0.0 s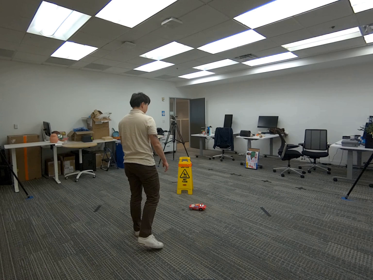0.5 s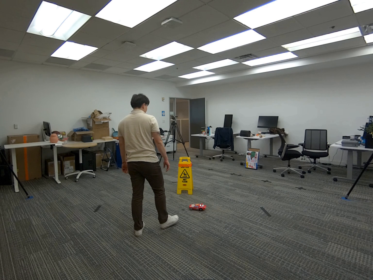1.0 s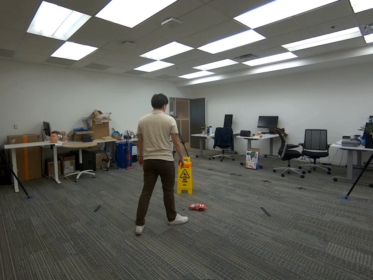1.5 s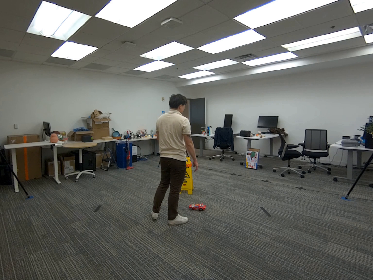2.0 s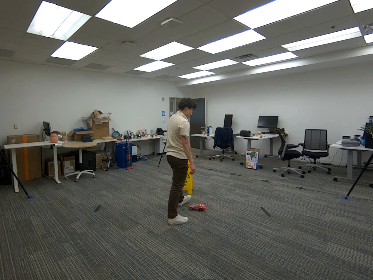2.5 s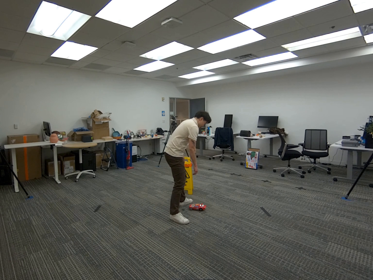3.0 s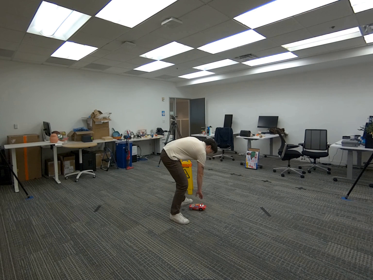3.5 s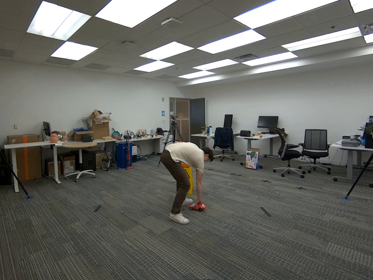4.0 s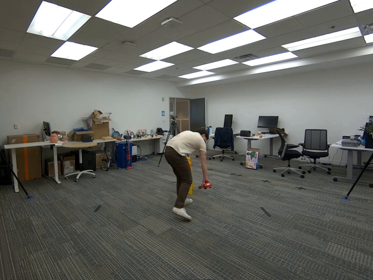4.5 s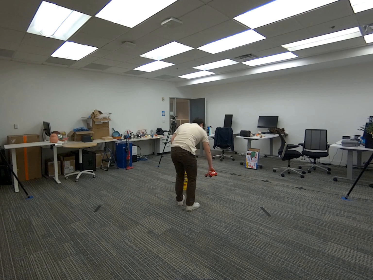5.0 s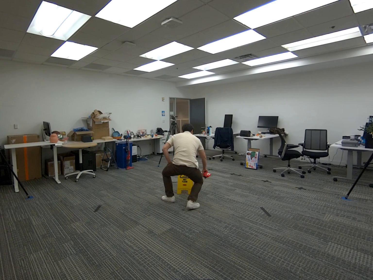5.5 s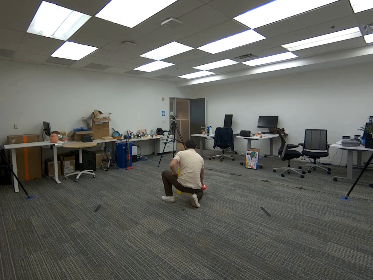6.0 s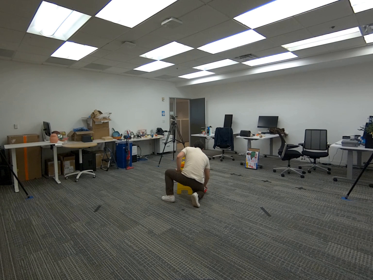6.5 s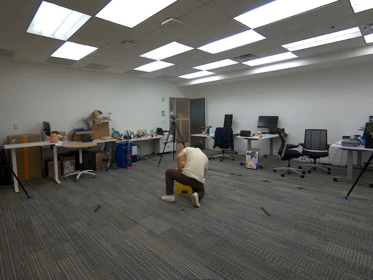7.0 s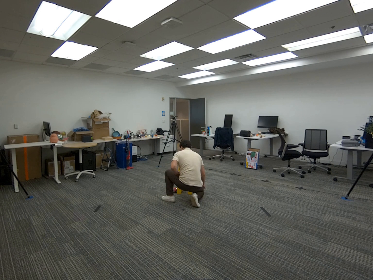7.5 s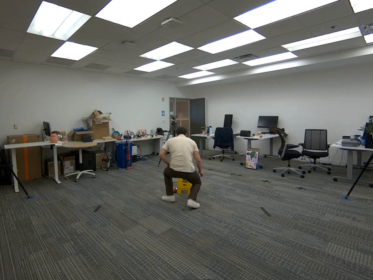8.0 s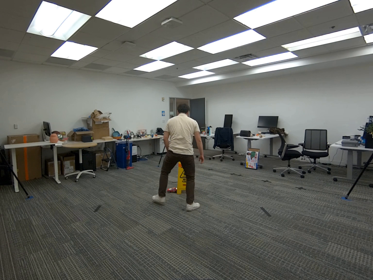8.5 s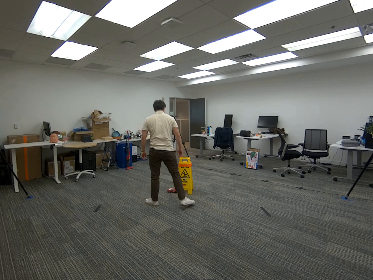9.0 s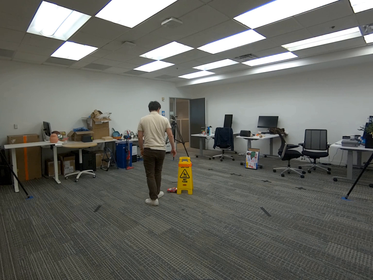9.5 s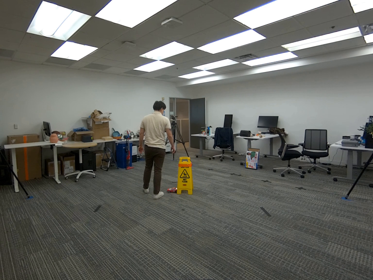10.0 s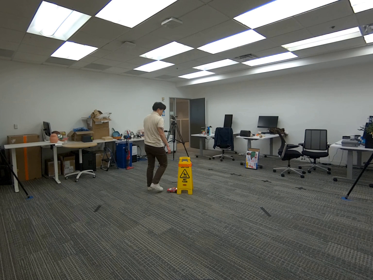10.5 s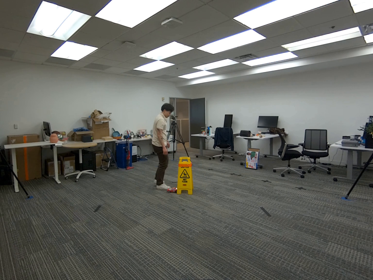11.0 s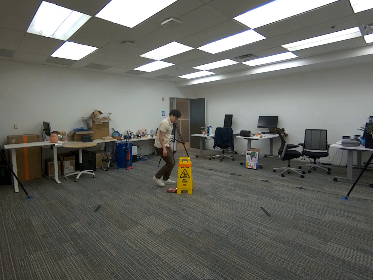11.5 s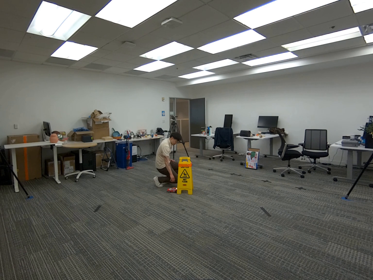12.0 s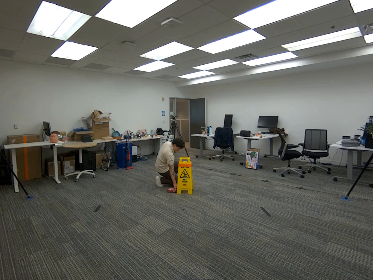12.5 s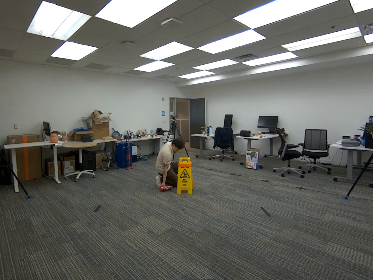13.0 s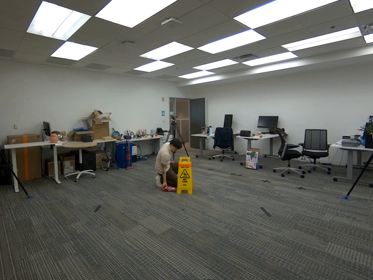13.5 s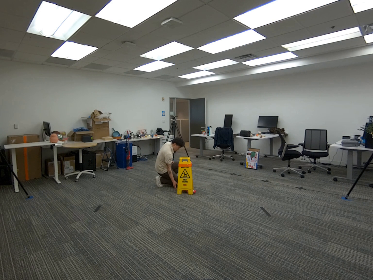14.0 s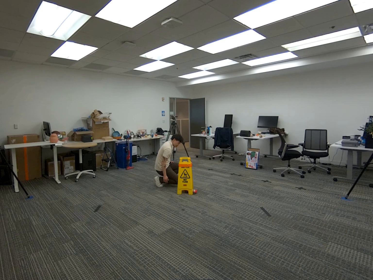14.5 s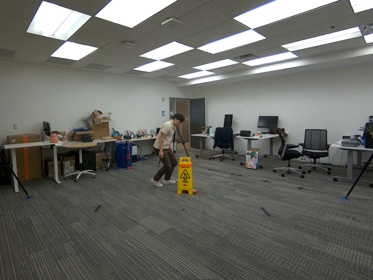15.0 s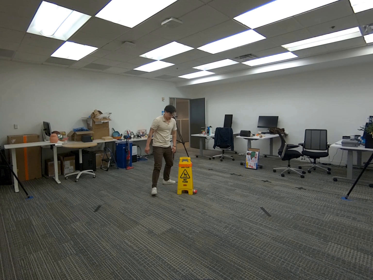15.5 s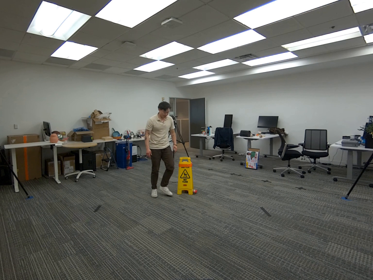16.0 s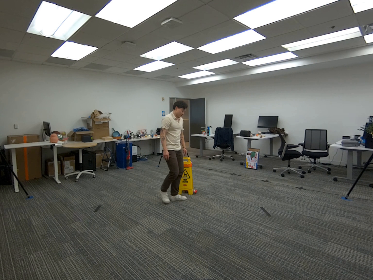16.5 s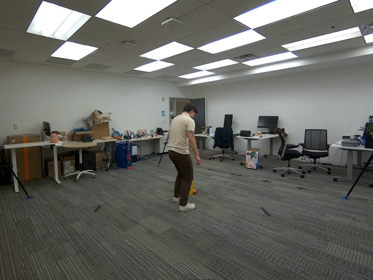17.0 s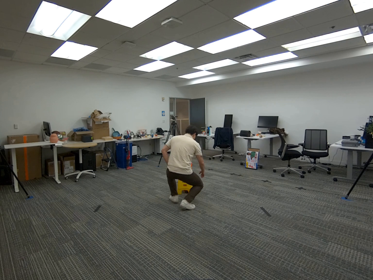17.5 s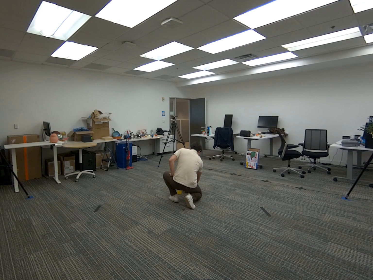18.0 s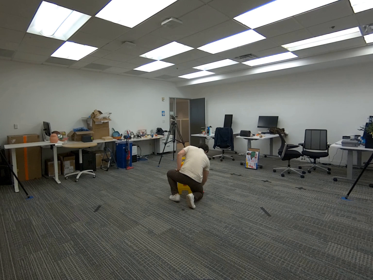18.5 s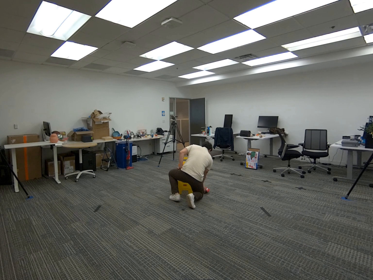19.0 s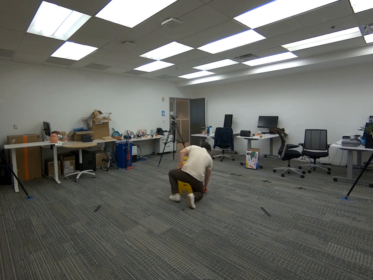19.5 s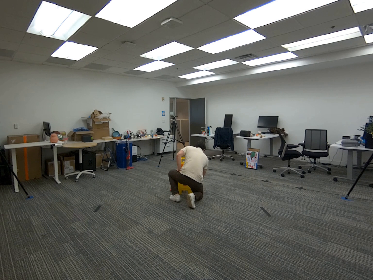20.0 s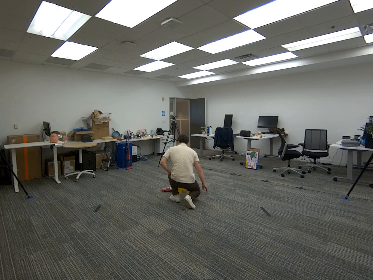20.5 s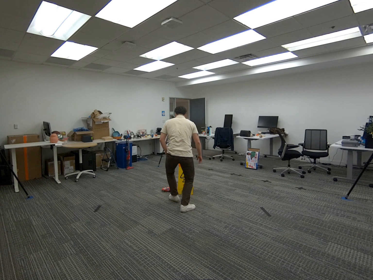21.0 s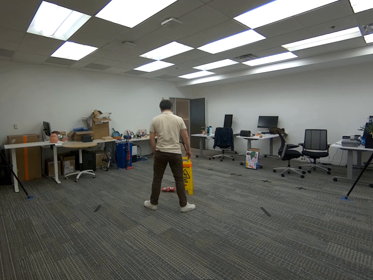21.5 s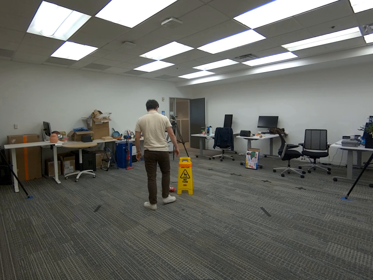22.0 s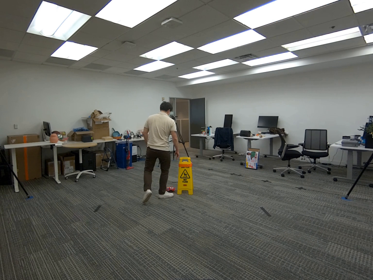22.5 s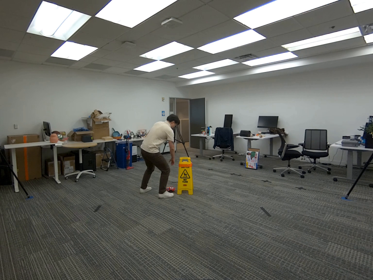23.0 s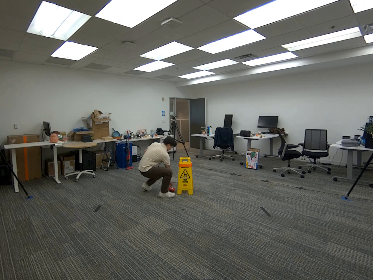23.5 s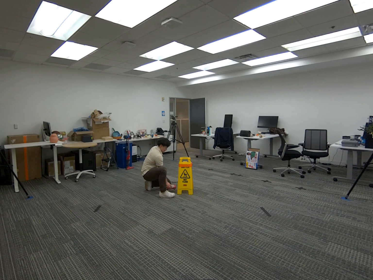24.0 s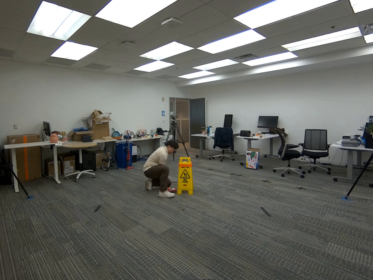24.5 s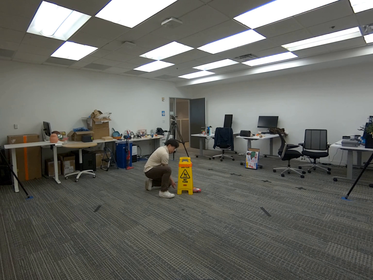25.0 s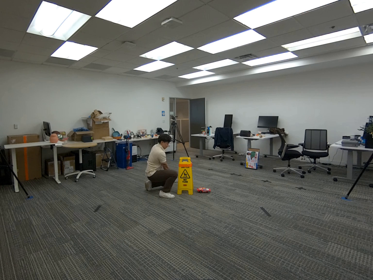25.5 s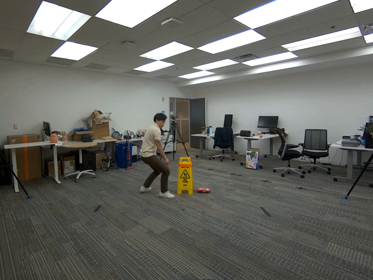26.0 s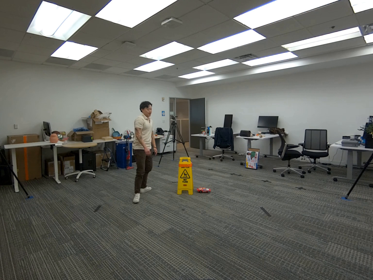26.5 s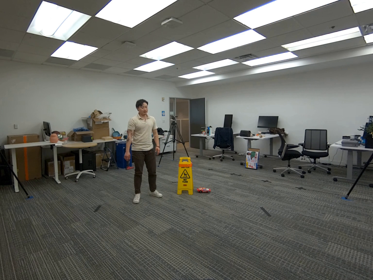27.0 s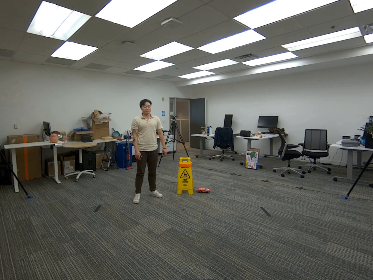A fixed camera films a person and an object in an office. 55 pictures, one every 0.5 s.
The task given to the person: Walk to the toy car on the ground and pick it up with your right hand. Place it on the ground and roll it under the wet floor sign. Move to the other side, pick up the car again, and roll it back under the wet floor sign. Continue alternating sides, rolling the car under the sign each time, until finished.
